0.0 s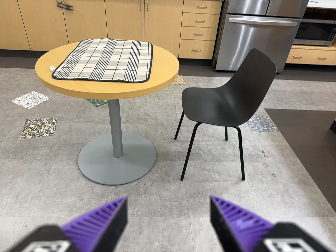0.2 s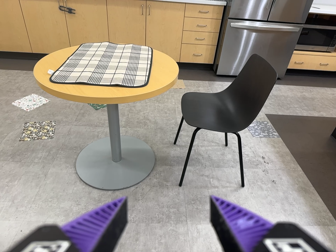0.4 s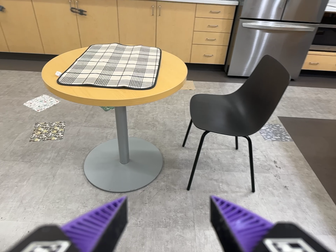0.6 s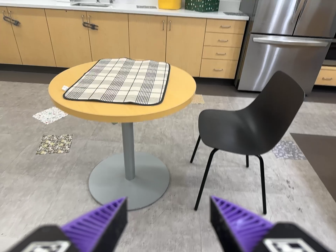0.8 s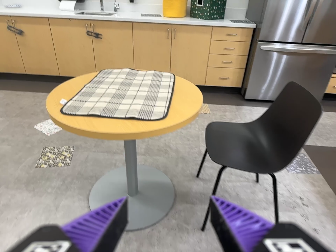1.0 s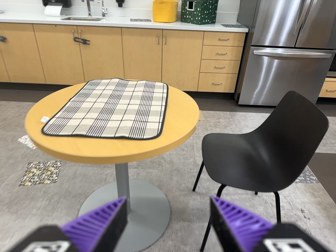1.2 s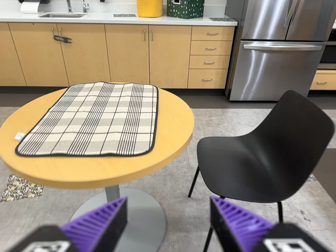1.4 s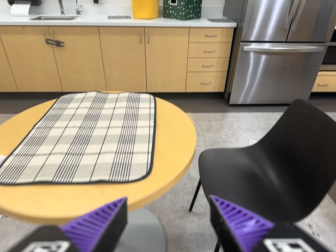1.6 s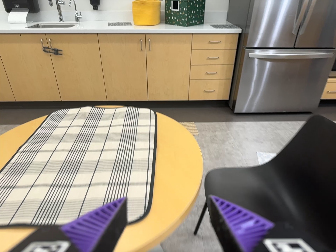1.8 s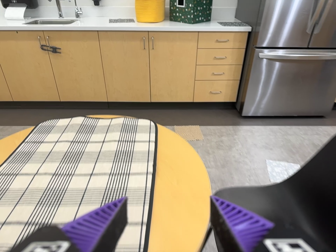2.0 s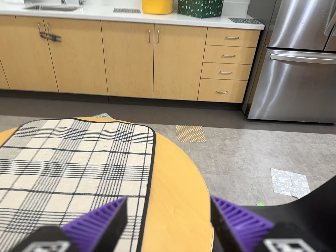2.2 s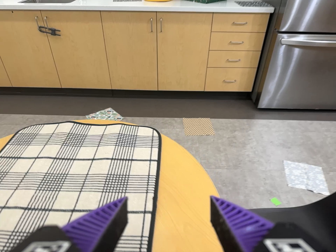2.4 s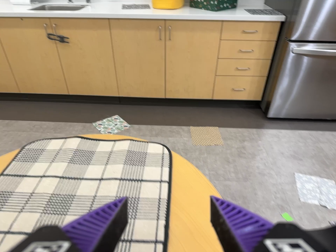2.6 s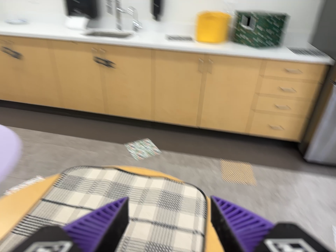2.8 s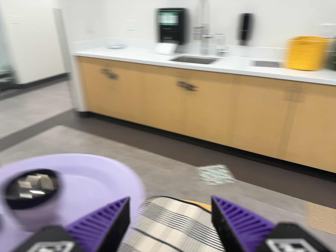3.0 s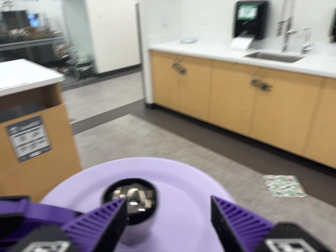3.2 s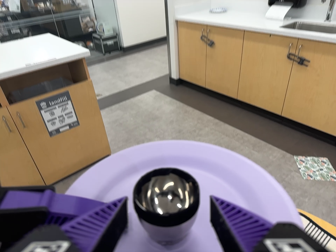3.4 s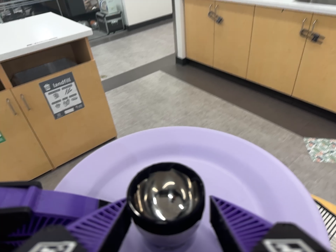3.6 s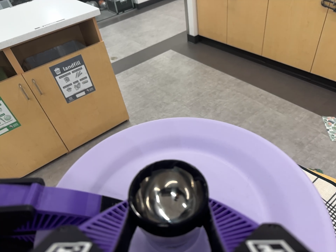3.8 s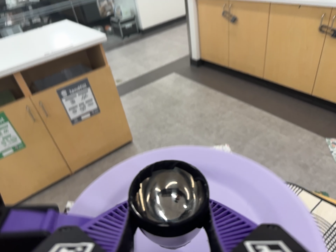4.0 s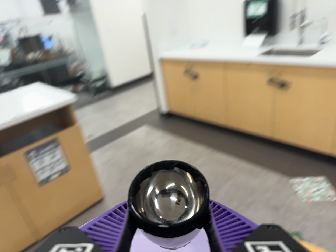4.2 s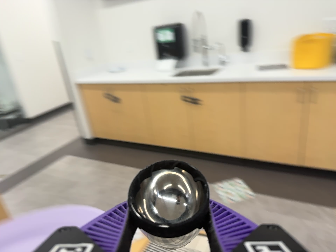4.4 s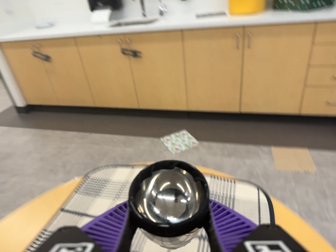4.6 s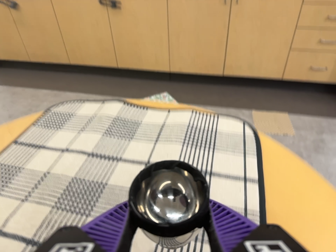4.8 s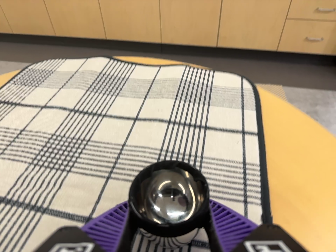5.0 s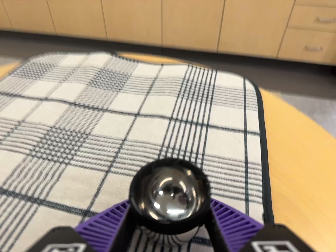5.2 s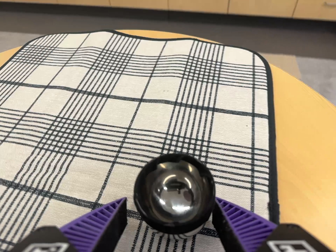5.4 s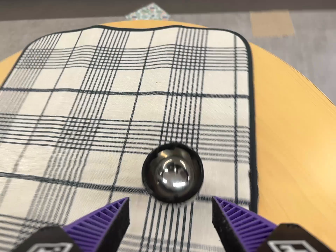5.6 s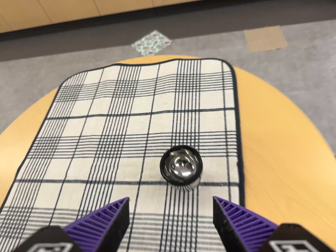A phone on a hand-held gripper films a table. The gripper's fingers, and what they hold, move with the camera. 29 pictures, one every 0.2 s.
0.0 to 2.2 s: The camera travels forward and toward the top of its view, about 100 cm, so what stands in front looms larger.
2.2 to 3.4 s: The camera swings to its left by about 45 degrees, and the scene slides to the right. It travels toward the top of its view, to its left and forward, about 32 cm, so close, fixed things drift downward. It rolls about its line of sight by about 20 degrees, and the scene rotates clockwise.
3.4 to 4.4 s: The camera swings to its right by about 30 degrees, and the scene slides to the left. It travels to its right and toward the bottom of its view, about 22 cm, so close, fixed things drift to the left. Its aim tips toward the top of its view by about 10 degrees. It rolls about its line of sight by about 15 degrees, and the scene rotates counterclockwise.
4.4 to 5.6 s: The camera travels toward the bottom of its view and backward, about 12 cm, so close, fixed things drift upward. Its aim tips toward the bottom of its view by about 20 degrees, and the scene shifts upward. It rolls about its line of sight by about 10 degrees, and the scene rotates counterclockwise.
The film runs forward here.
